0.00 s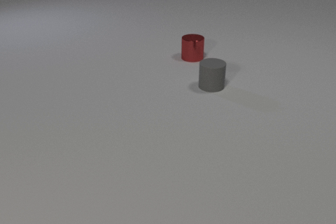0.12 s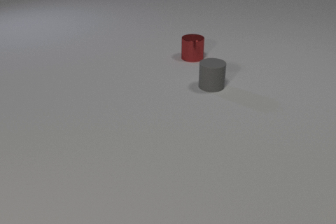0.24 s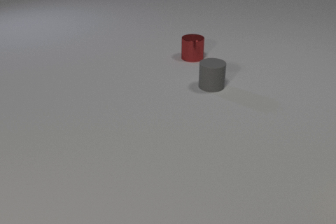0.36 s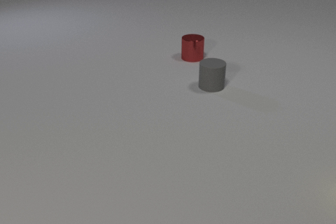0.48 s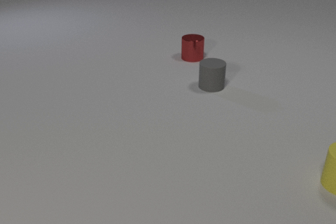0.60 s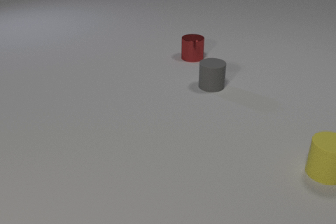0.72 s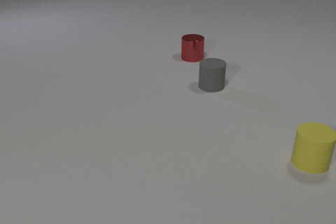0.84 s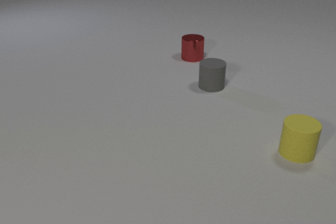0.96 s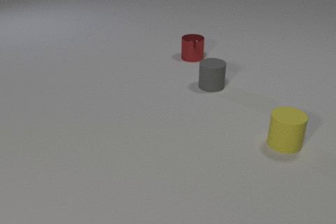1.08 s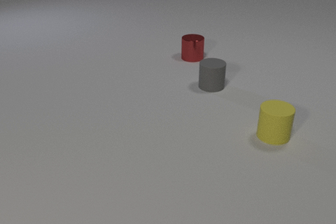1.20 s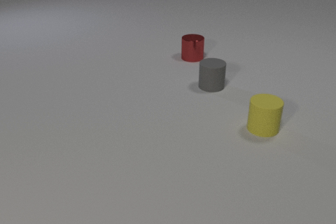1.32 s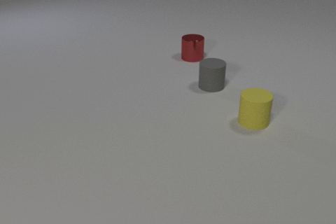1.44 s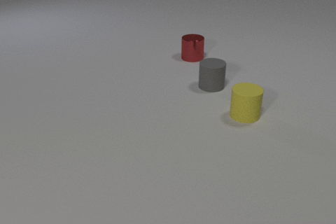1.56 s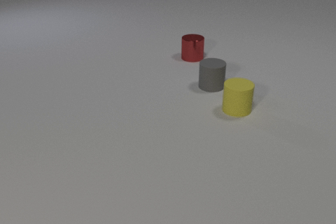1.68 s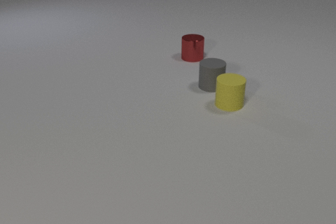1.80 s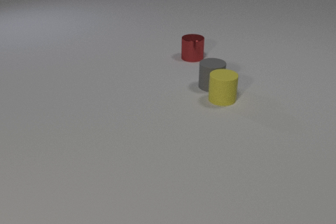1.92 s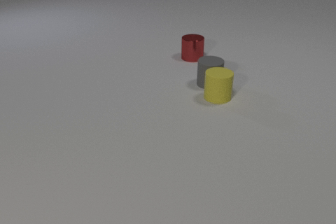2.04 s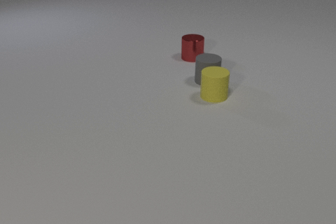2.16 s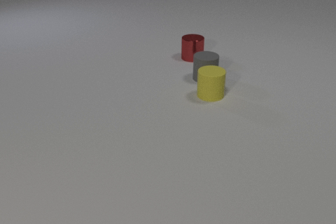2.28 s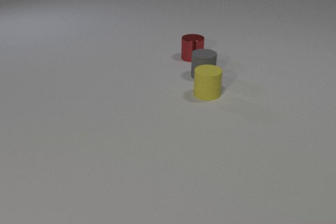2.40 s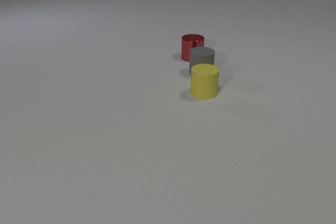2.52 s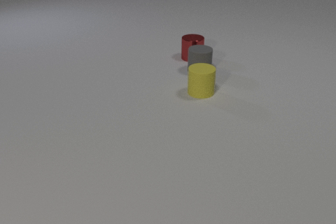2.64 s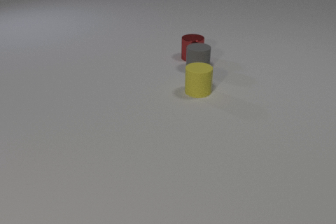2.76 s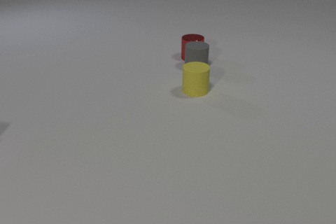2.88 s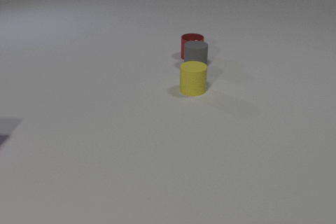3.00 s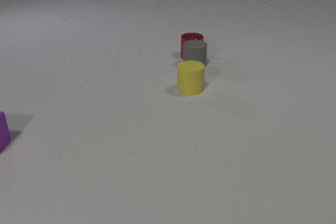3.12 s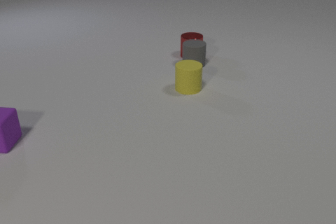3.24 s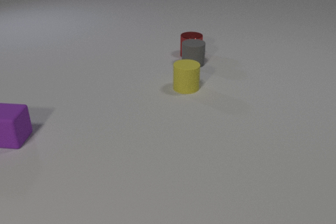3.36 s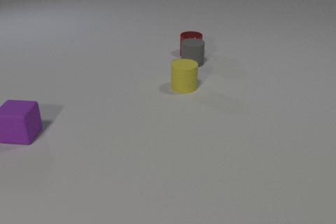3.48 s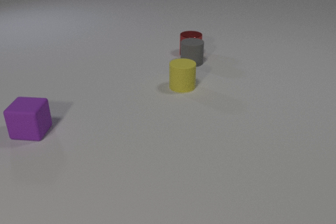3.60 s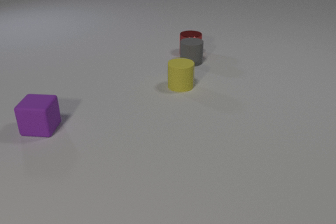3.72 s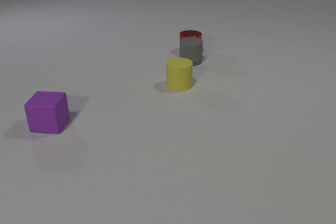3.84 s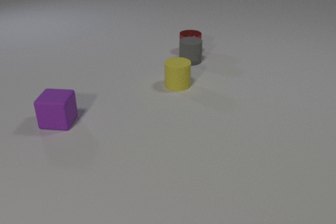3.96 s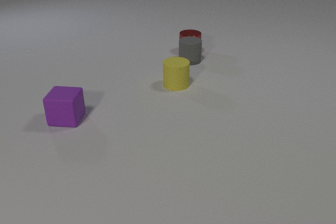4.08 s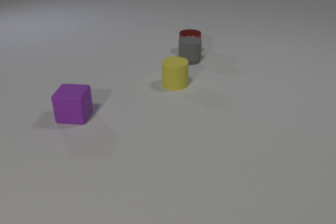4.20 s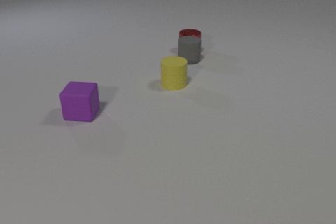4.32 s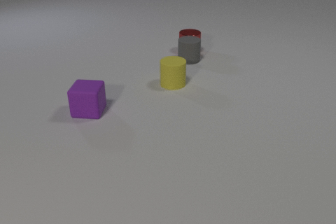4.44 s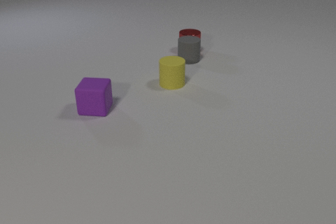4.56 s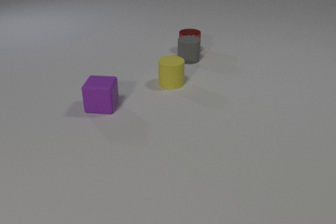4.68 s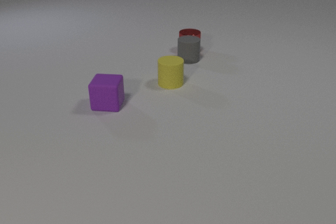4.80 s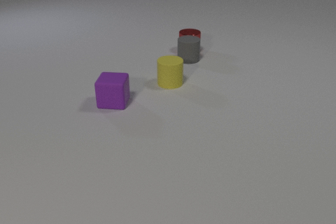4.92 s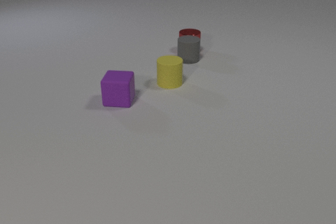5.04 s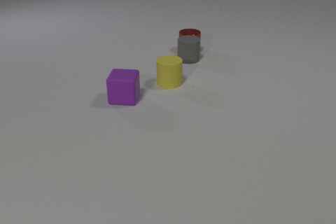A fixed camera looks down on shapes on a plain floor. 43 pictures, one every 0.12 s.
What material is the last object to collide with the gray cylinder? metal.
How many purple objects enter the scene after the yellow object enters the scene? 1.
Are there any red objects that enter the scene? no.
0.00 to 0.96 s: The yellow rubber cylinder comes in at the right edge, slides to the left and away from the camera.
0.96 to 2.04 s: The yellow rubber cylinder slides away from the camera and to the left. The gray rubber cylinder slides away from the camera. The yellow rubber cylinder and the gray rubber cylinder collide.
2.04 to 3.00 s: The yellow rubber cylinder slides to the left and away from the camera. The gray rubber cylinder slides away from the camera. The purple rubber cube comes in at the left edge, slides to the right. The gray rubber cylinder and the red metal cylinder collide.
3.00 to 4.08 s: The yellow rubber cylinder slides to the left and away from the camera. The gray rubber cylinder slides away from the camera and to the left. The red metal cylinder slides away from the camera. The purple rubber cube slides to the right.
4.08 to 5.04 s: The yellow rubber cylinder slides to the left. The purple rubber cube slides to the right and away from the camera.
